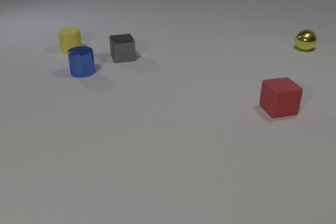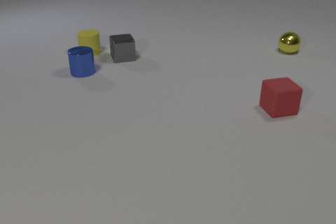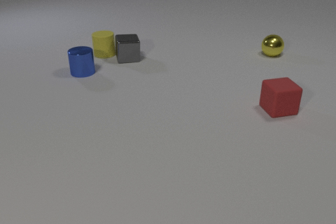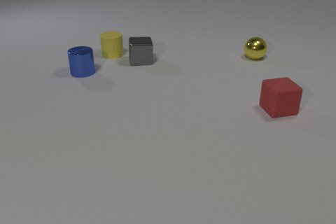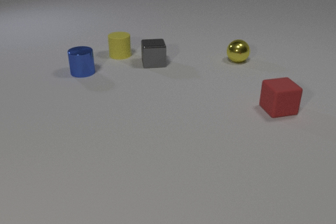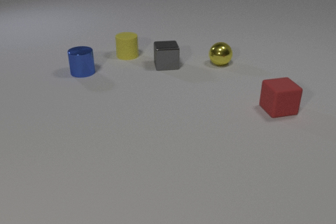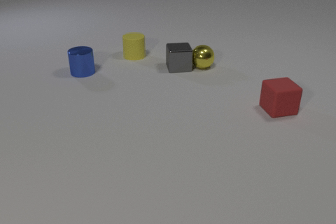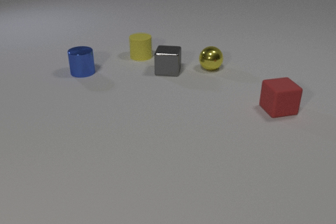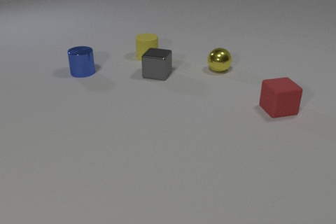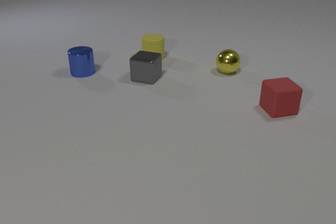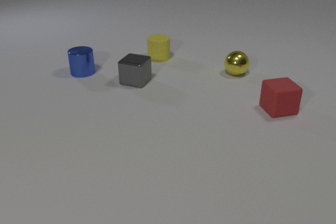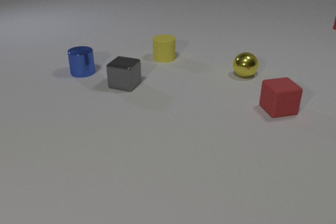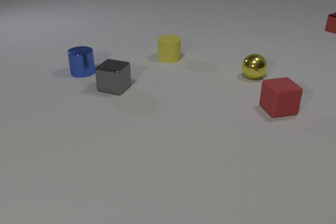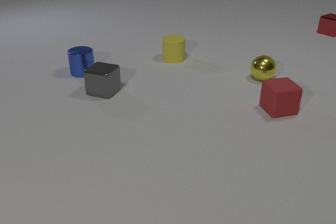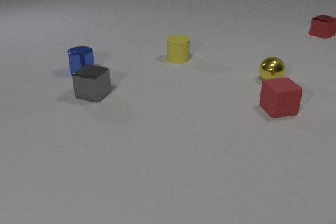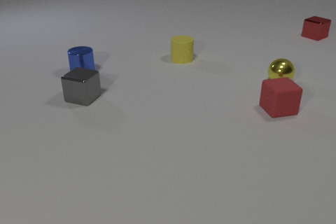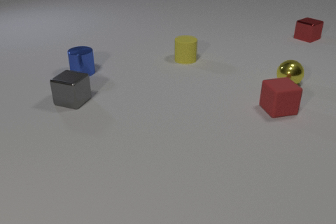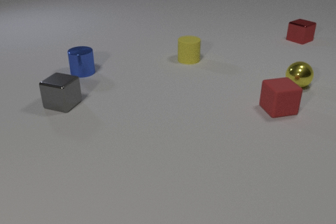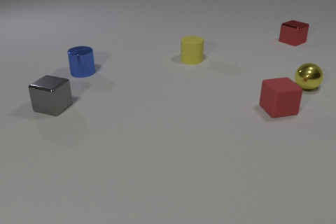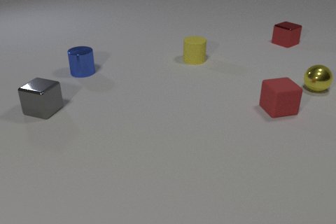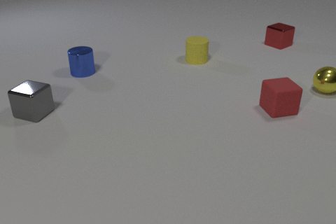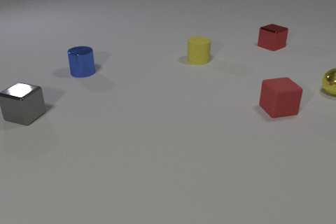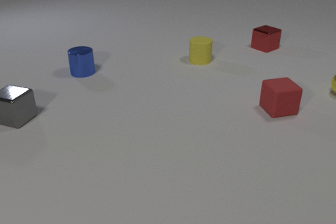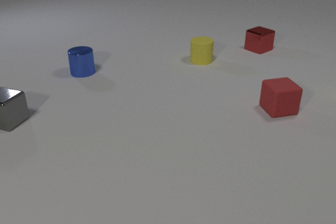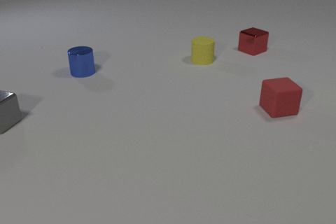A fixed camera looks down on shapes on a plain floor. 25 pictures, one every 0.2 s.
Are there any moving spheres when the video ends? no.
How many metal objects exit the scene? 1.
What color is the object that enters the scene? red.
0.0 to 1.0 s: The yellow rubber cylinder slides to the right and toward the camera. The gray metal cube slides to the right and toward the camera. The yellow metal sphere rolls to the left and toward the camera. The yellow rubber cylinder and the gray metal cube collide.
1.0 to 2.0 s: The yellow rubber cylinder slides to the right. The gray metal cube slides toward the camera and to the left, spins clockwise seen from above by about 30 degrees, its near face sliding to the left. The yellow metal sphere rolls toward the camera and to the right. The gray metal cube and the yellow metal sphere collide.
2.0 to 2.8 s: The yellow rubber cylinder slides to the right. The gray metal cube slides to the left and toward the camera. The red metal cube comes in at the right edge, slides toward the camera and to the left. The yellow metal sphere rolls to the right.
2.8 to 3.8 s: The yellow rubber cylinder slides to the right. The gray metal cube slides to the left and toward the camera. The red metal cube slides toward the camera and to the left. The yellow metal sphere rolls to the right.
3.8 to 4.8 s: The yellow rubber cylinder slides to the right. The gray metal cube slides to the left. The red metal cube slides to the left and toward the camera. The yellow metal sphere rolls to the right, leaves at the right edge.
